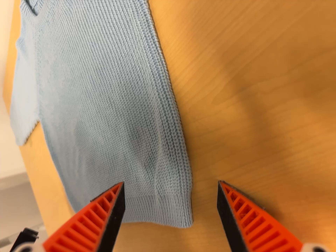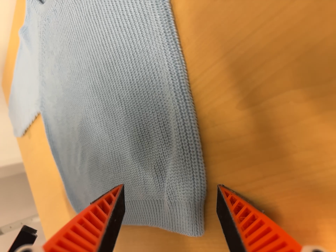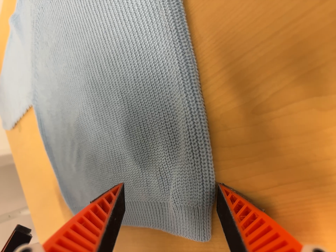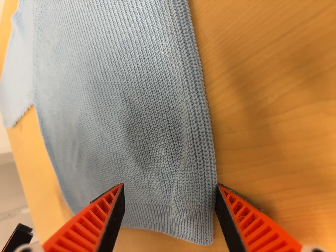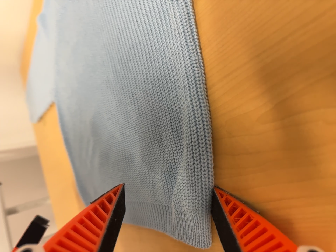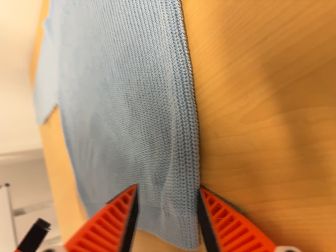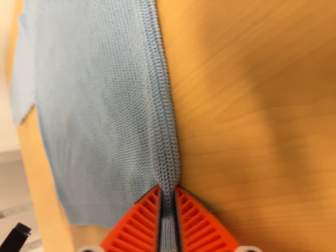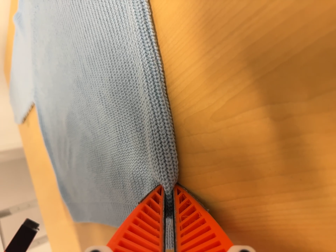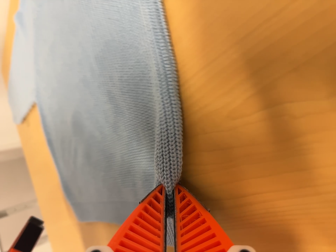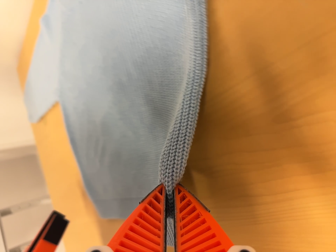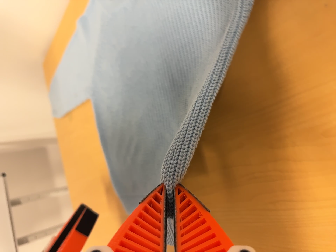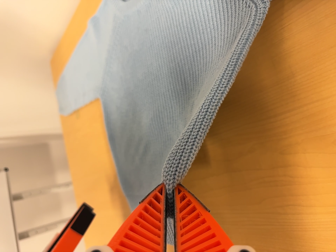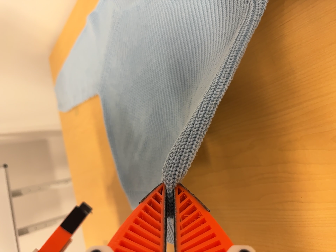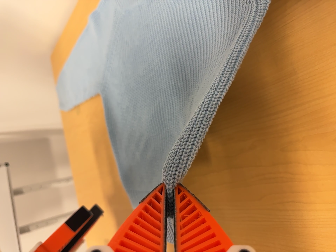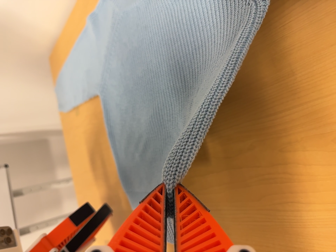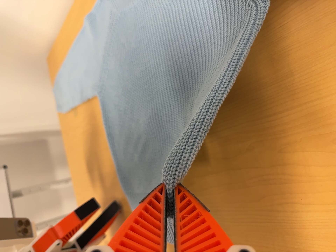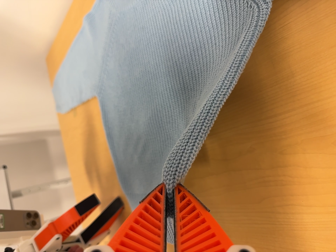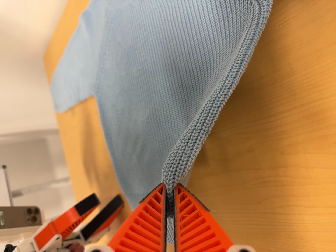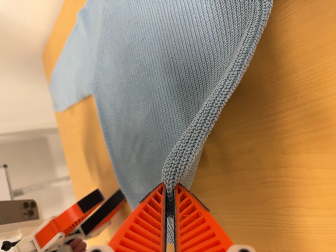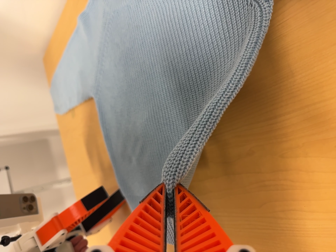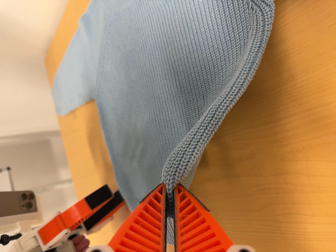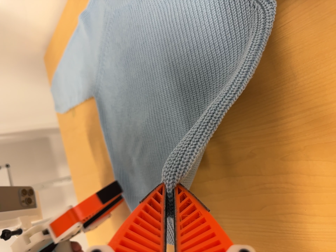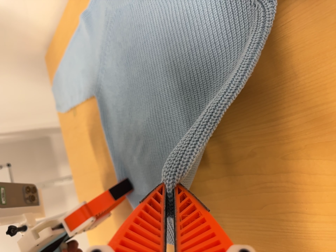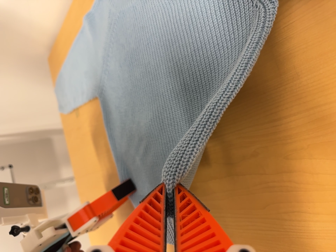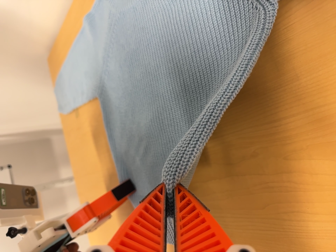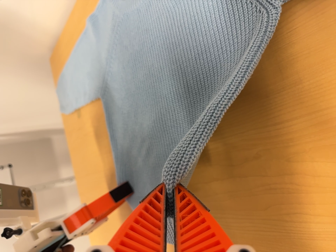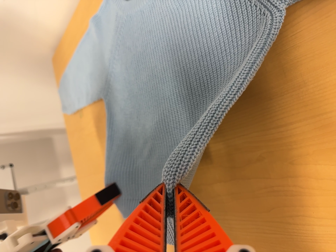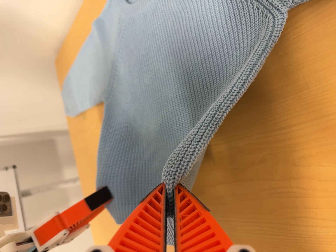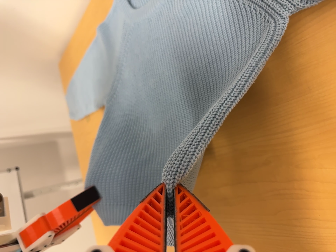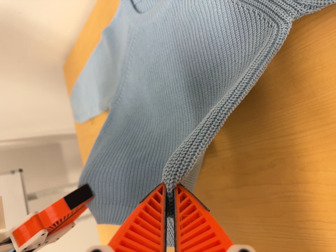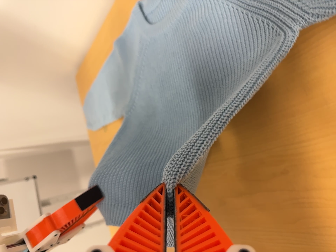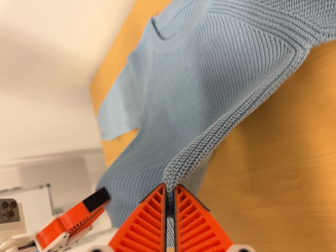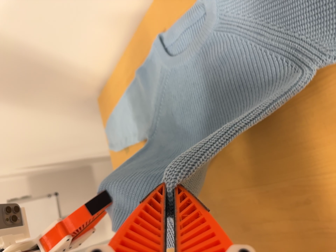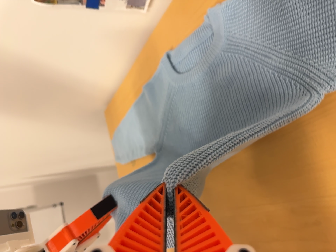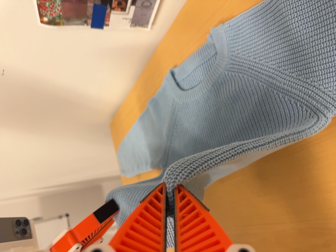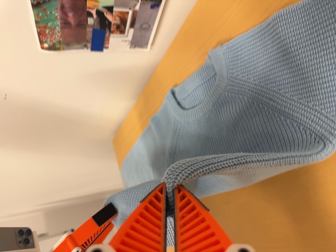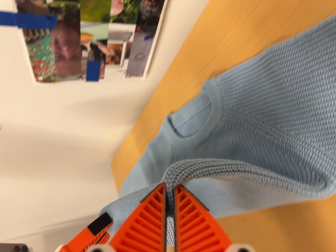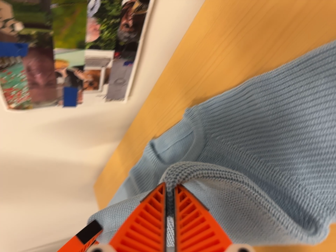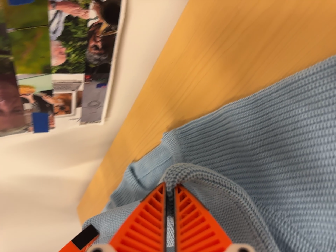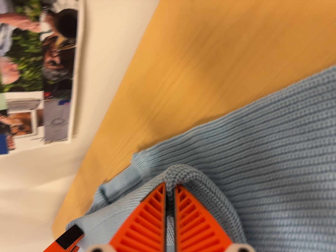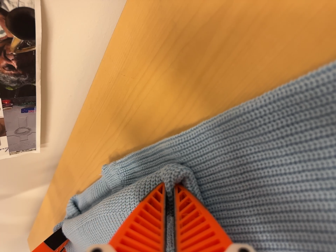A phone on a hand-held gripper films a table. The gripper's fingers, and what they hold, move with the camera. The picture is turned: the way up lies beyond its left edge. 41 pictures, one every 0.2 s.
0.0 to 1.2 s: The camera shifts only a little, or ends up much as it began.
1.2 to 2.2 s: The camera travels to its left and backward, about 12 cm, so close, fixed things drift to the right.
2.2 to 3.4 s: The camera shifts only a little, or ends up much as it began.
3.4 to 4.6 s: The camera keeps its place and its aim.
4.6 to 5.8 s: The camera shifts only a little, or ends up much as it began.
5.8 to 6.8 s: The camera travels toward the top of its view, about 8 cm, so close, fixed things drift downward.
6.8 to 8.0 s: The scene slides to the left, as the camera pans about 10 degrees to its right. It travels toward the top of its view, forward and to its right, about 18 cm, so close, fixed things drift downward. Its aim tips toward the top of its view by about 10 degrees, and the scene shifts downward. It rolls about its line of sight by about 10 degrees, and the scene rotates counterclockwise.
The film runs forward here.
